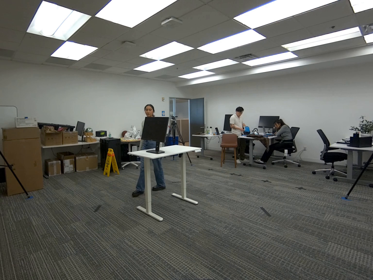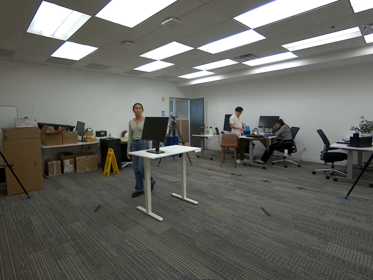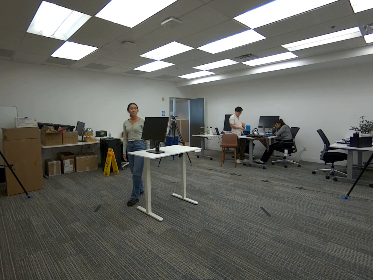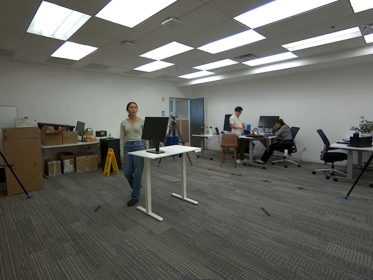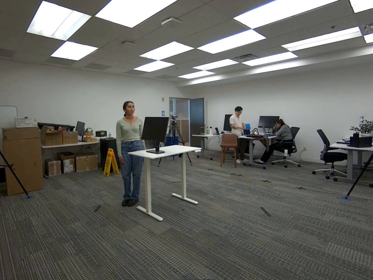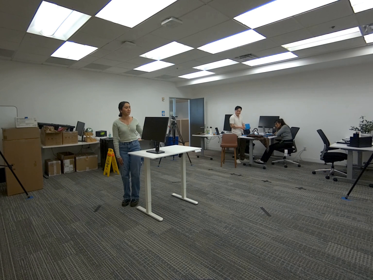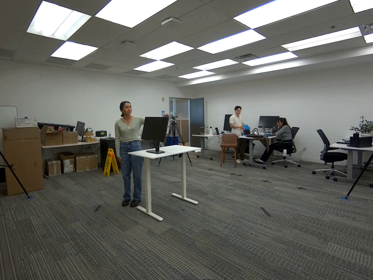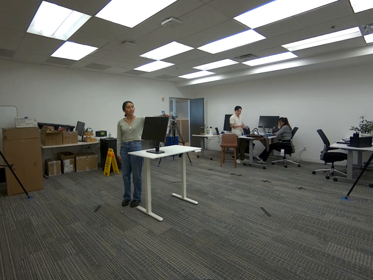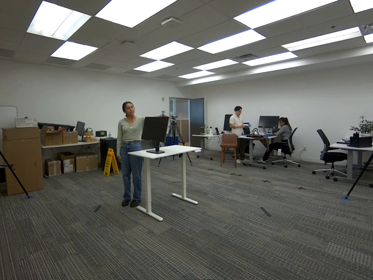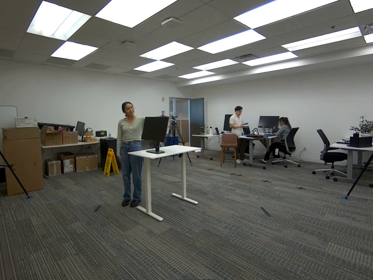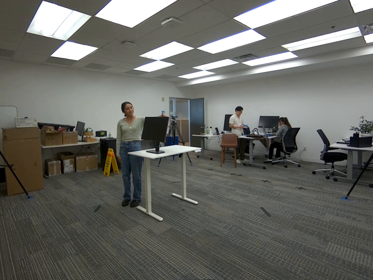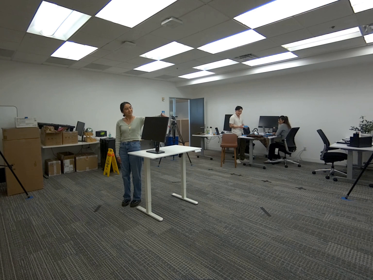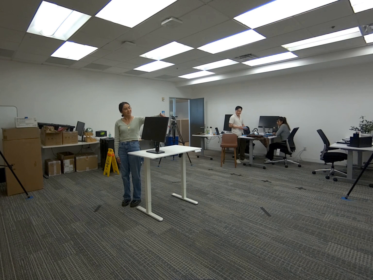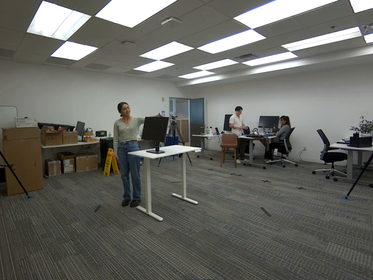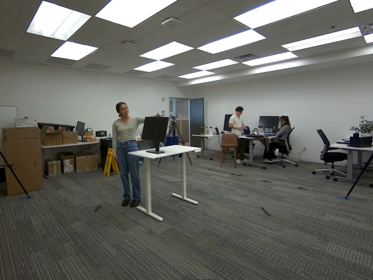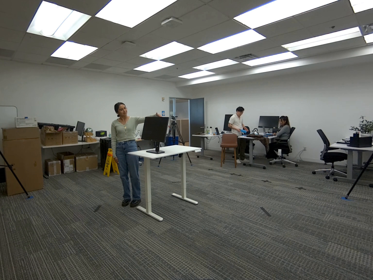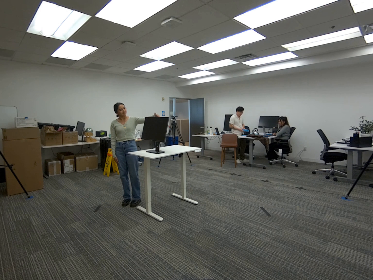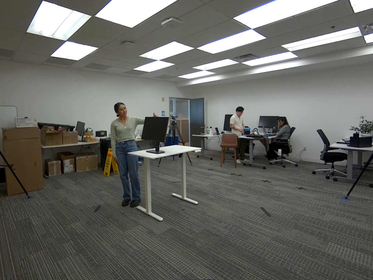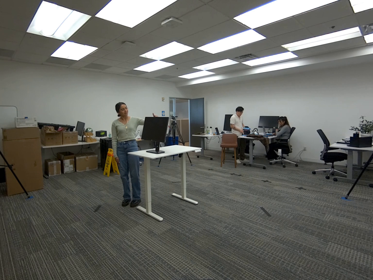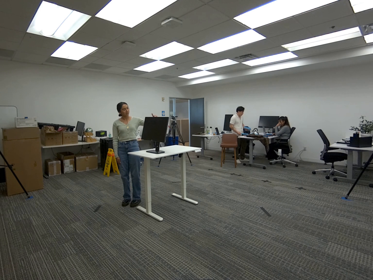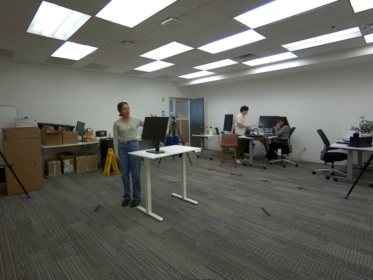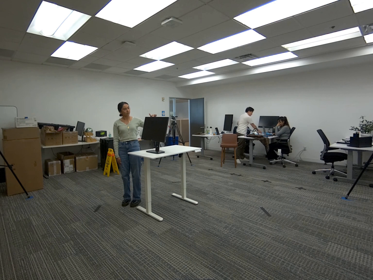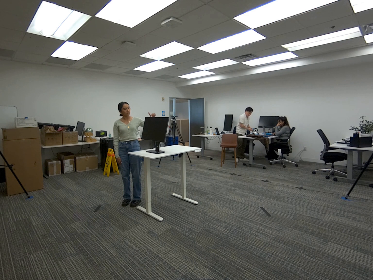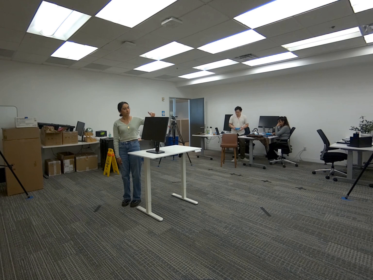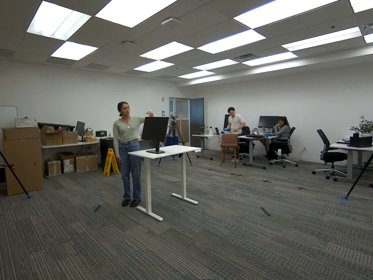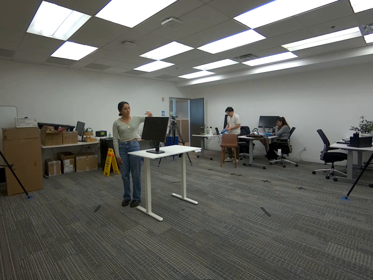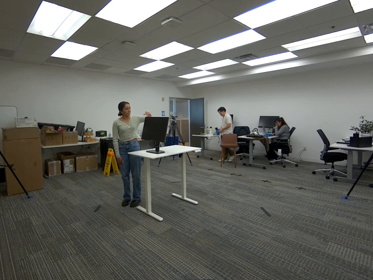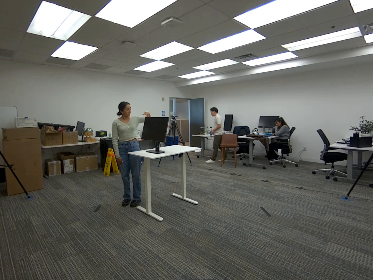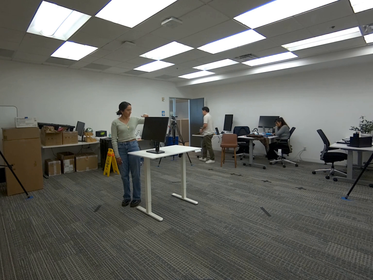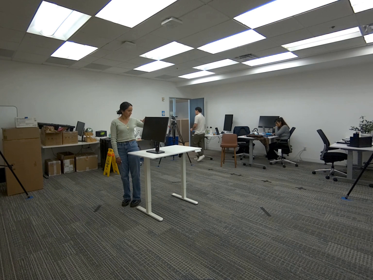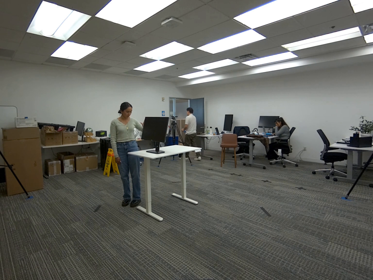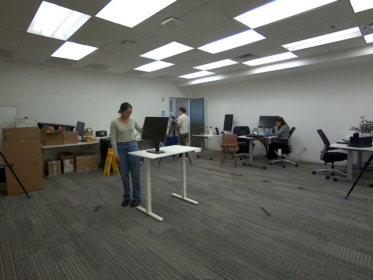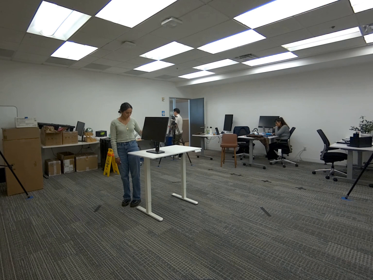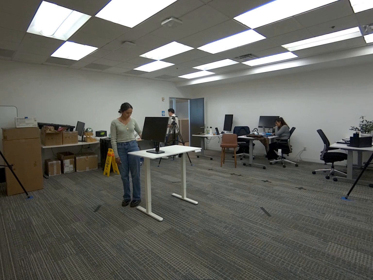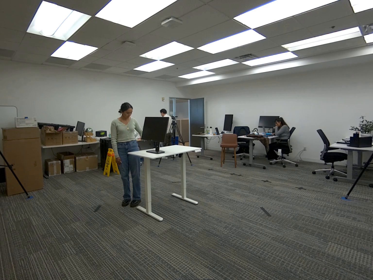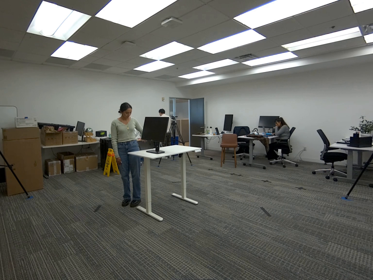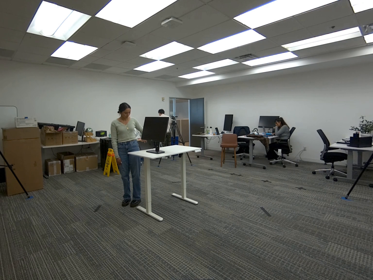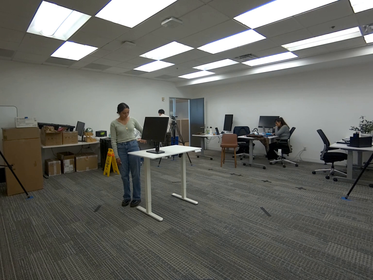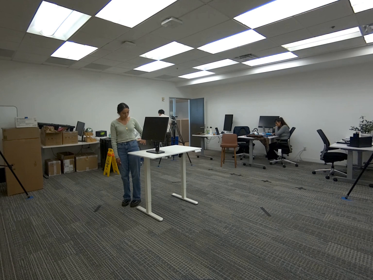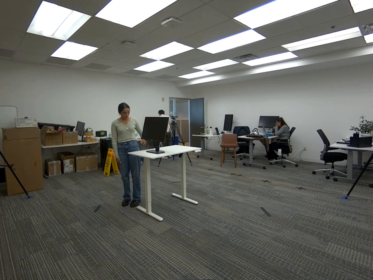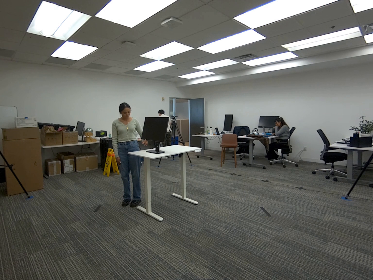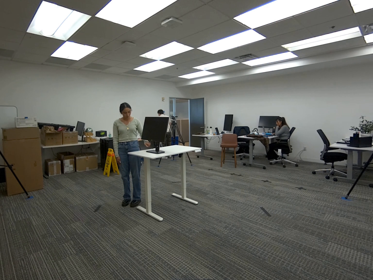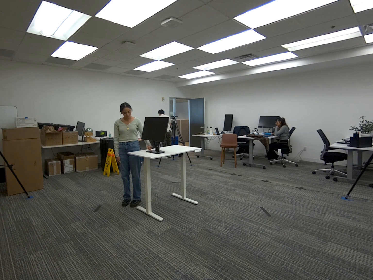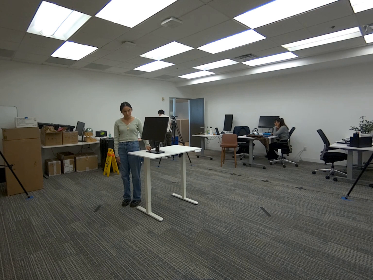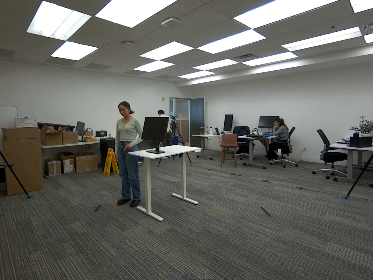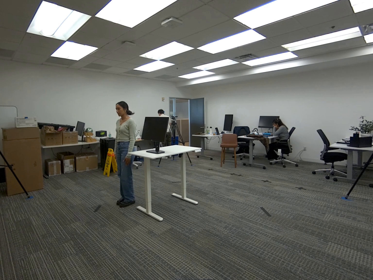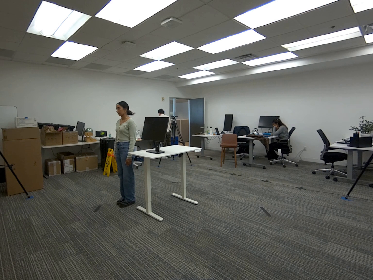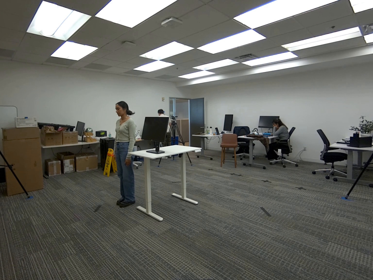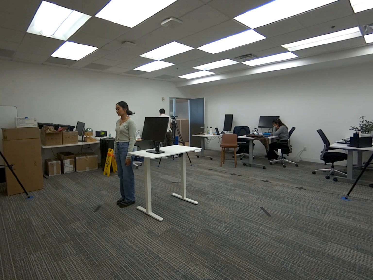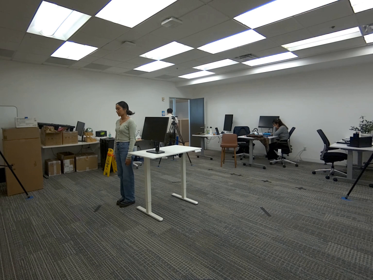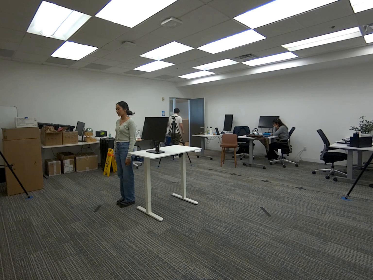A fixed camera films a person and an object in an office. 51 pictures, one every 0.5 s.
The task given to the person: Walk over to the monitor on the white desk and touch the monitor using your left hand.
